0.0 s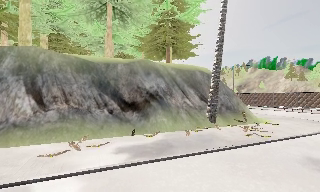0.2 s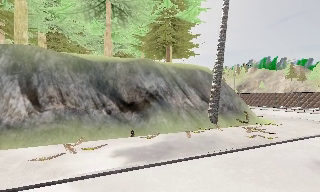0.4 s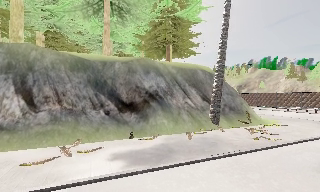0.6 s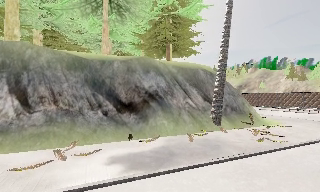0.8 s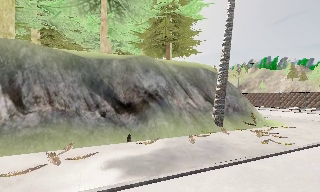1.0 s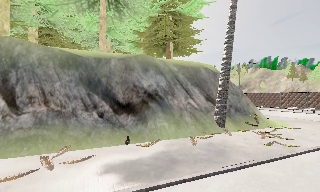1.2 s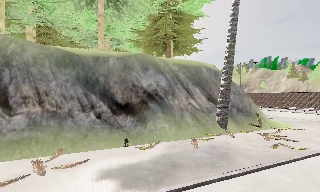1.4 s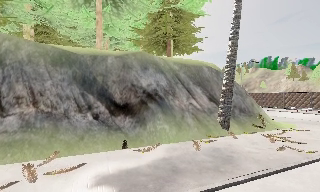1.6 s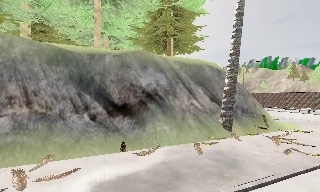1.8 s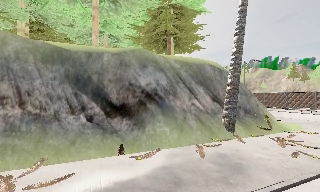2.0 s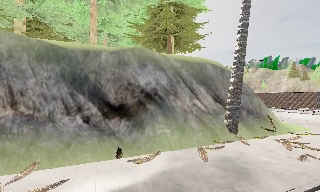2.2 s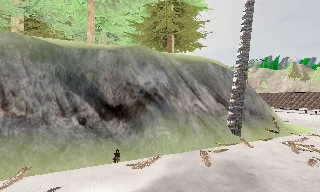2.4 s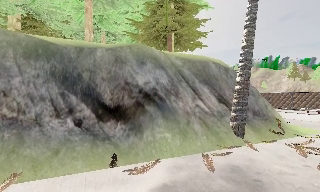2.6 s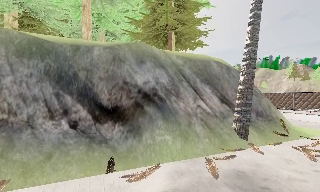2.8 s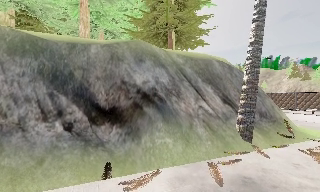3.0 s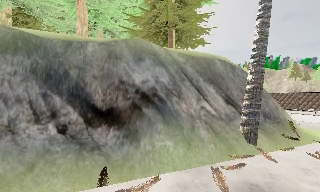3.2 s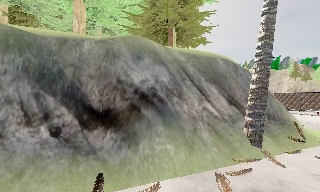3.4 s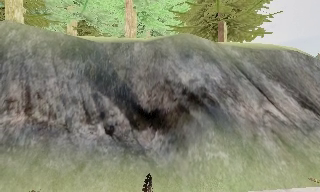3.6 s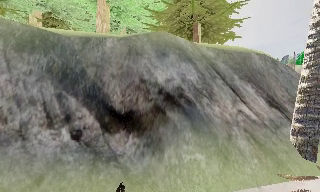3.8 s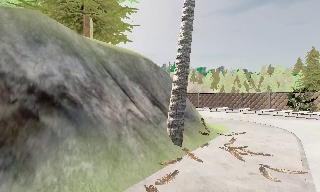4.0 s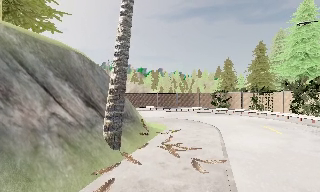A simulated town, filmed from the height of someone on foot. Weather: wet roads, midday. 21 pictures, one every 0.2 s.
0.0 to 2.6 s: The camera travels forward, about 5 m, so what stands in front looms larger.
2.6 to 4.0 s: The camera swings to its right by about 50 degrees, and the scene slides to the left. It travels forward, about 2.5 m.
The film runs forward here.
